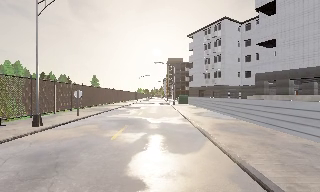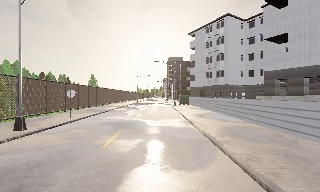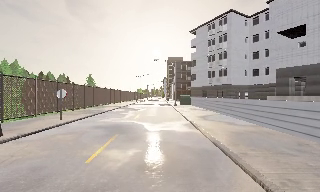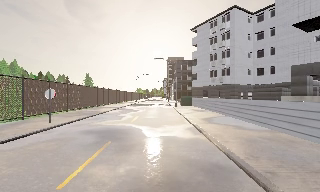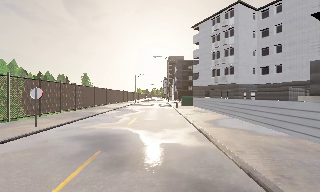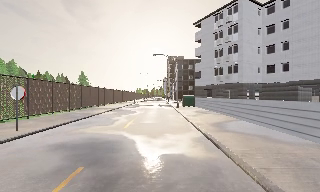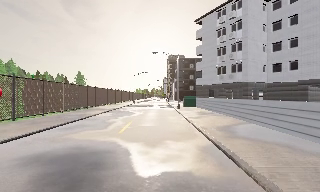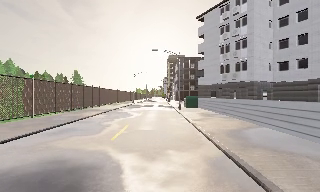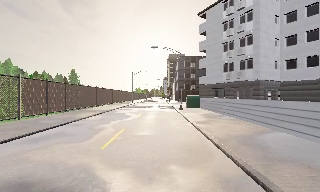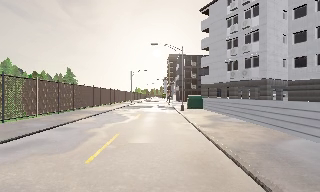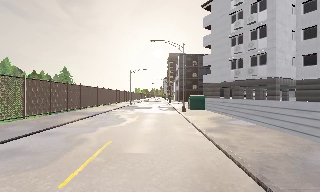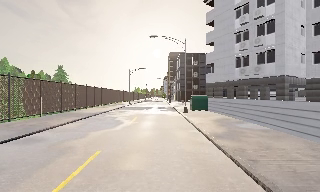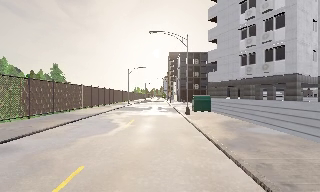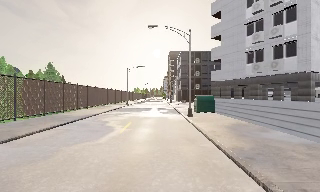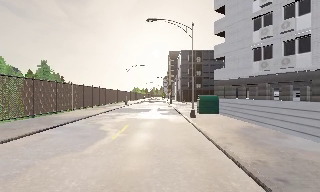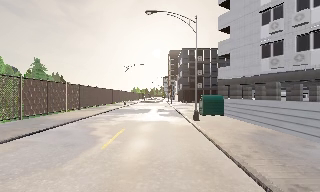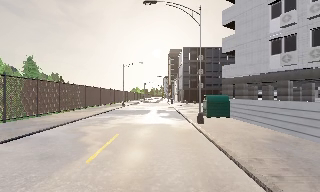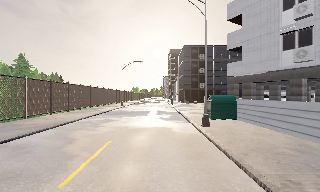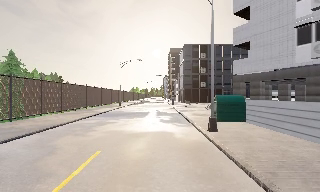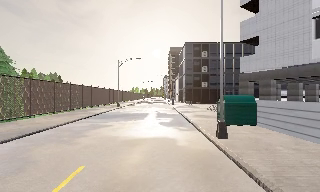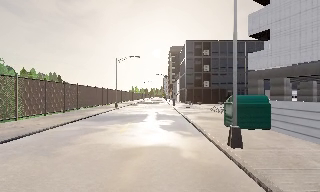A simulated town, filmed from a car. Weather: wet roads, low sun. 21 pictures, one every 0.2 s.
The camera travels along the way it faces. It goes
forward.
0.0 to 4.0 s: The camera travels forward, about 25 m, so what stands in front looms larger.
The film runs forward here.
